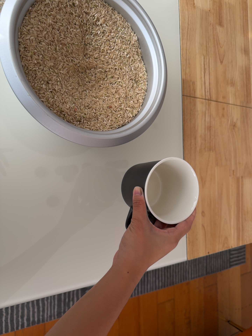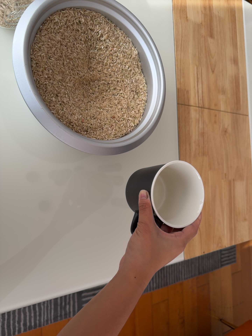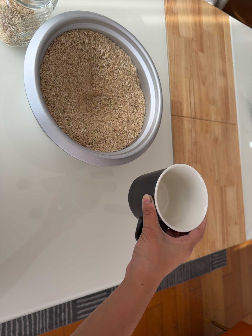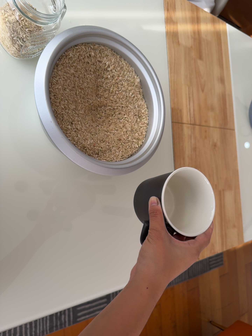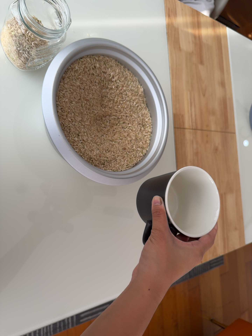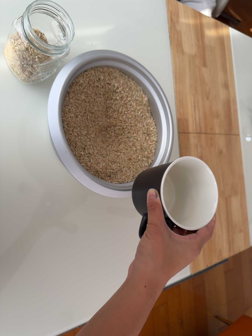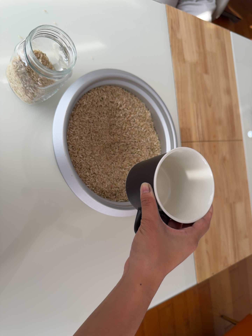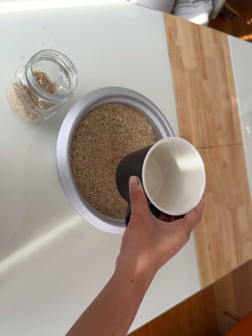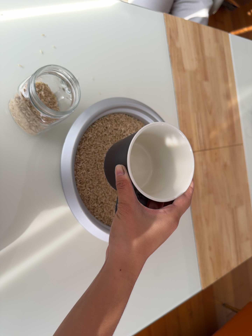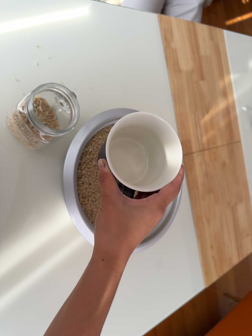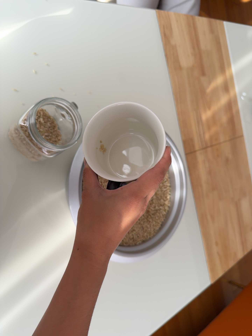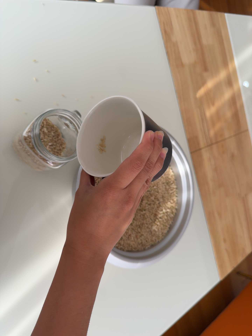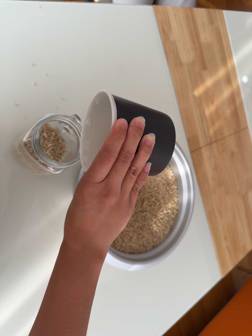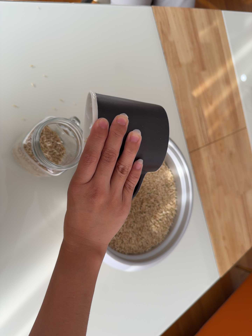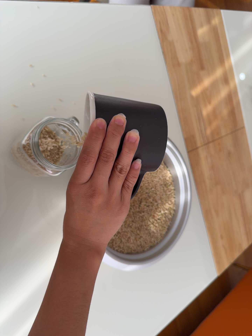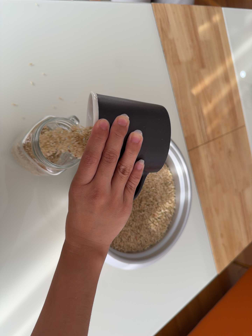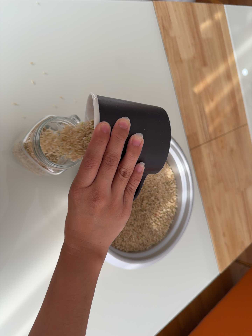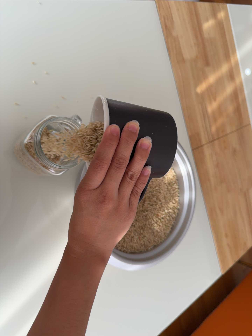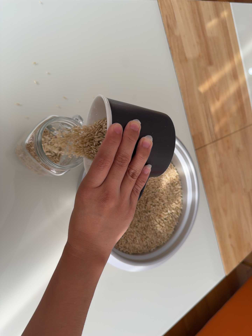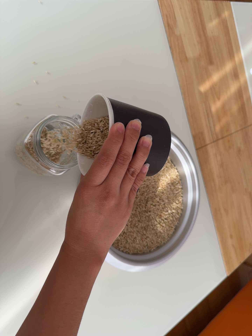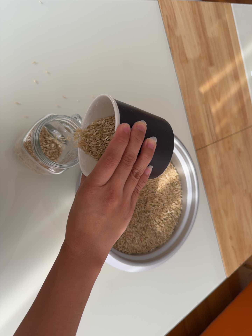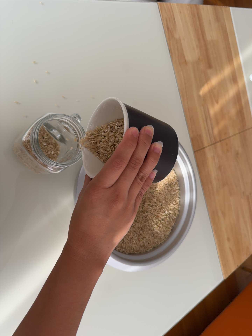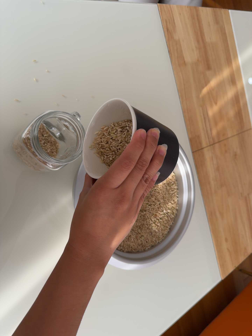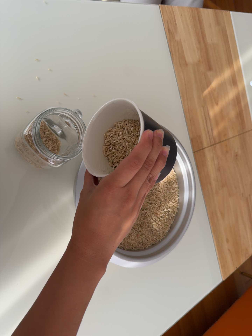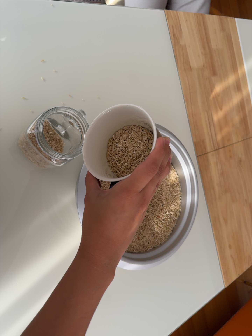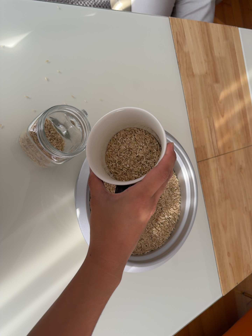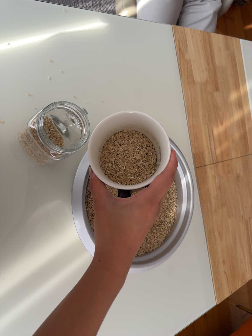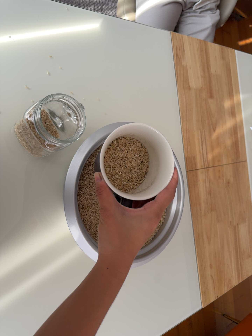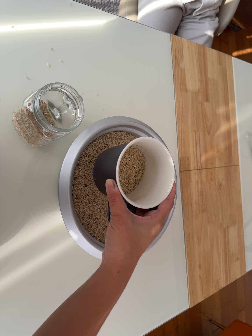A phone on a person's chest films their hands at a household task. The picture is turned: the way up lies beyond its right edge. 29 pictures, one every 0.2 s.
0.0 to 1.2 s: The camera travels toward the top of its view, to its left and backward, about 16 cm, so close, fixed things drift downward.
1.2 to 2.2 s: The camera travels toward the top of its view, about 16 cm. Its aim tips toward the bottom of its view by about 10 degrees. It rolls about its line of sight by about 10 degrees, and the scene rotates counterclockwise.
2.2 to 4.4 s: The camera shifts only a little, or ends up much as it began.
4.4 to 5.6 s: The camera travels toward the bottom of its view, about 7 cm. It rolls about its line of sight by about 10 degrees, and the scene rotates clockwise.
The film runs backward here.
